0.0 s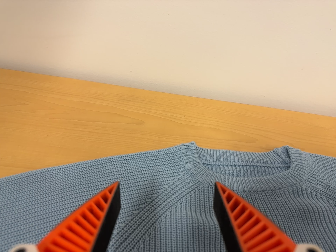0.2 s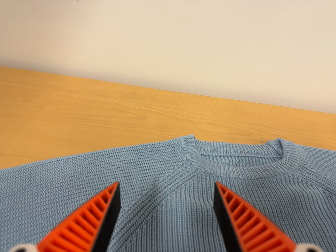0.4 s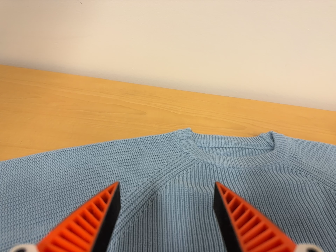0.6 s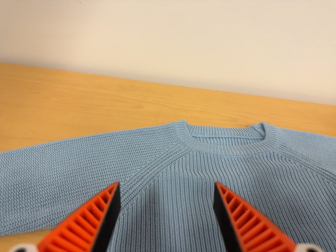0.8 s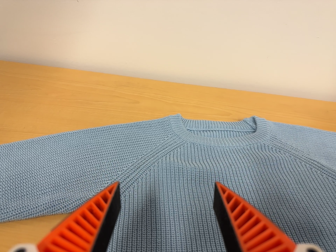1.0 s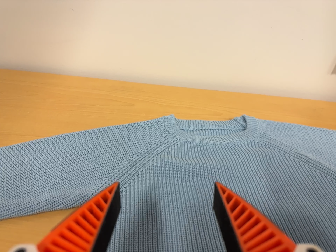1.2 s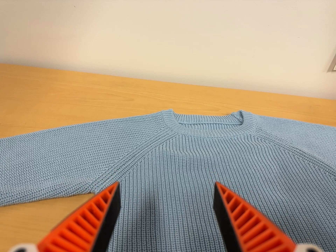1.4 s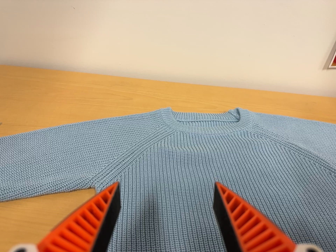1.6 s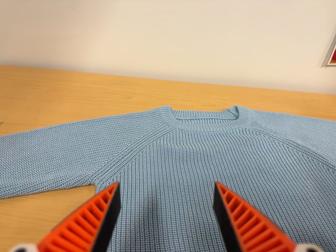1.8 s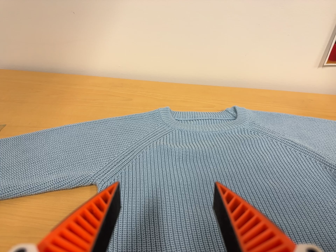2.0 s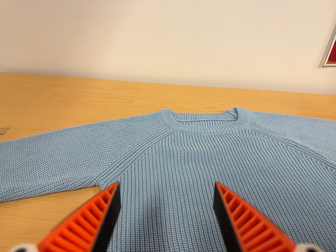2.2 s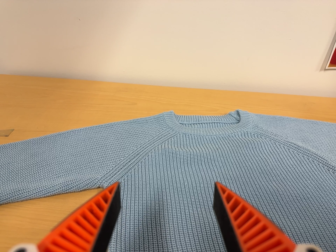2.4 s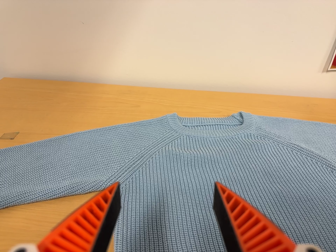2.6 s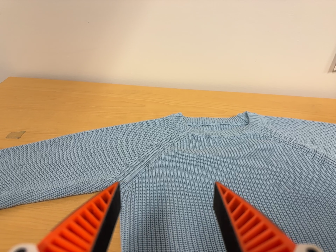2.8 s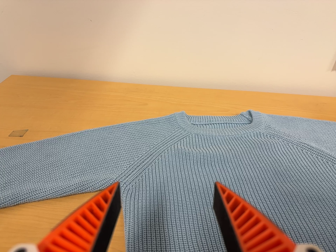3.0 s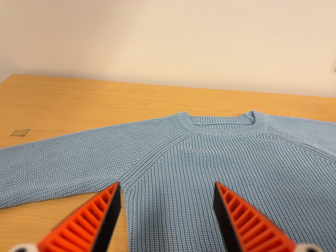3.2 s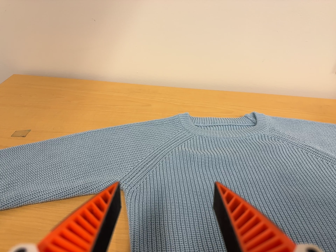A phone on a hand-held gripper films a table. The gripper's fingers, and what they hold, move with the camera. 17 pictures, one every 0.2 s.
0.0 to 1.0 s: The camera travels backward and toward the bottom of its view, about 14 cm, so what stands in front gets smaller.
1.0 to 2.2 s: The camera travels backward, about 5 cm, so what stands in front gets smaller.
2.2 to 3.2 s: The camera shifts only a little, or ends up much as it began.
The film runs forward here.
